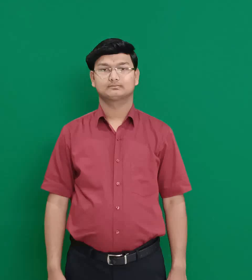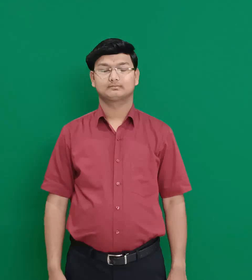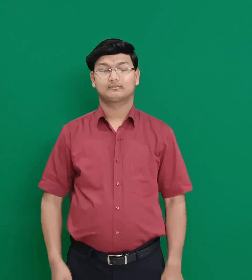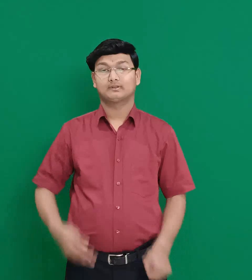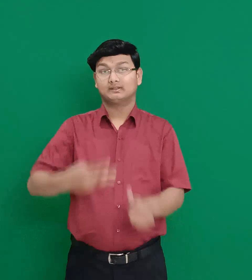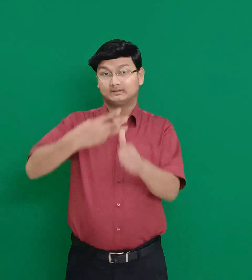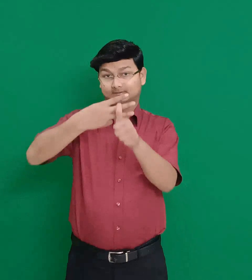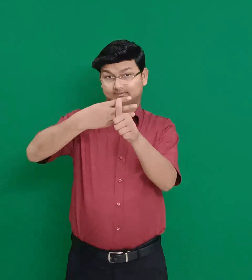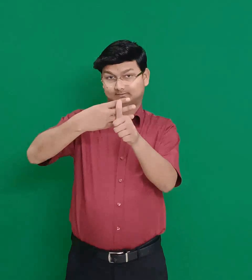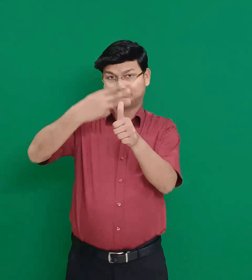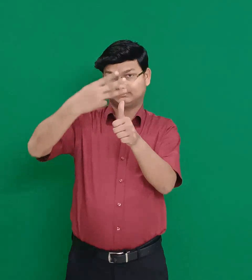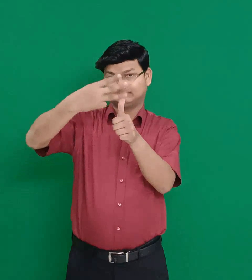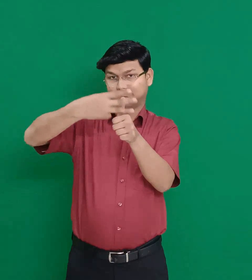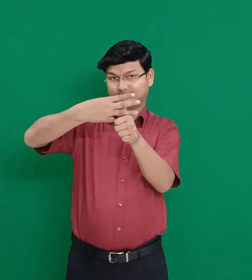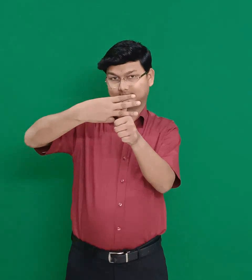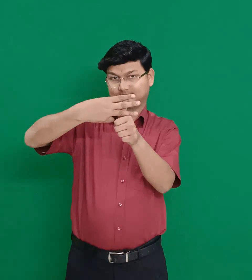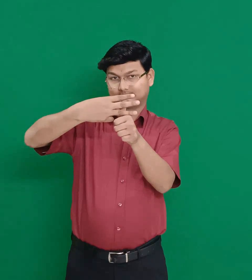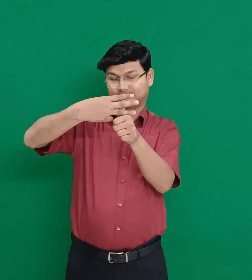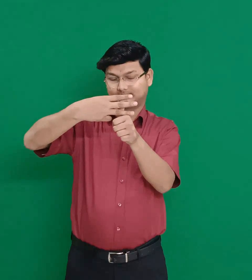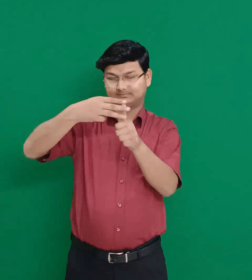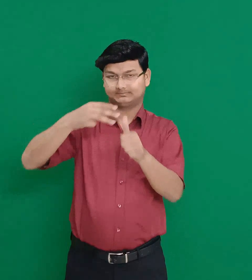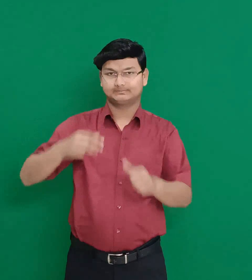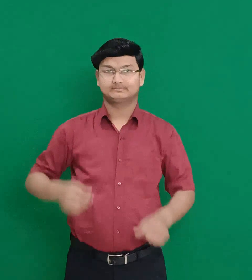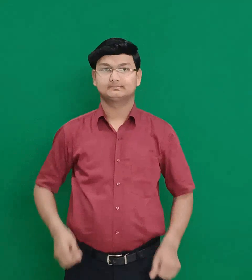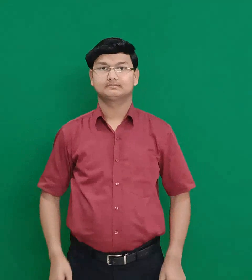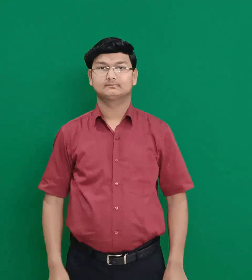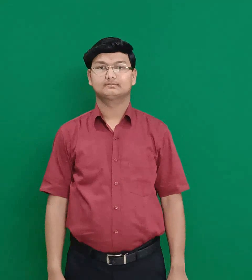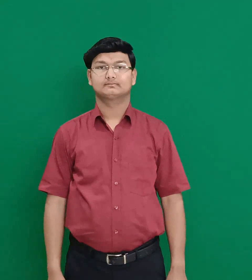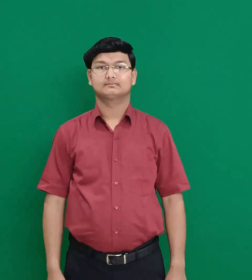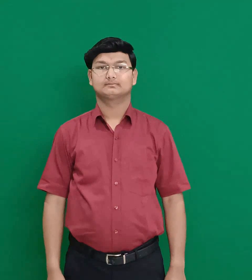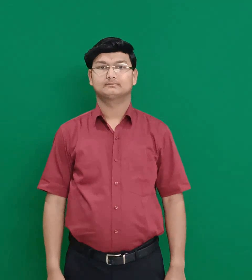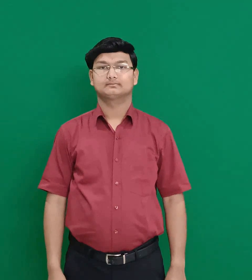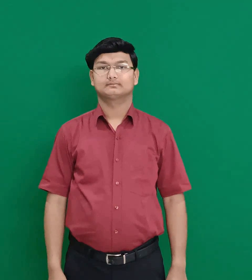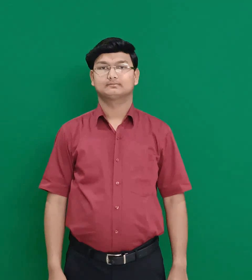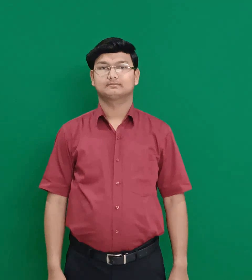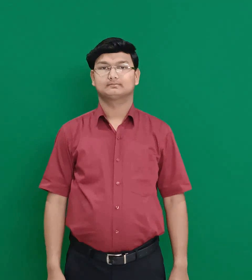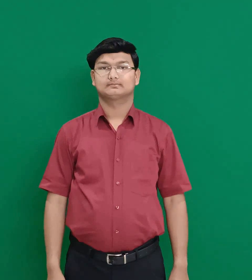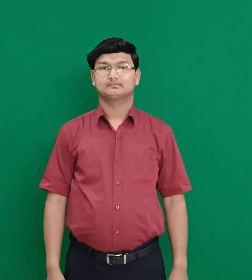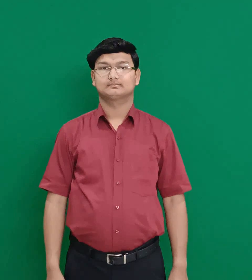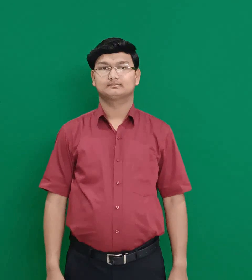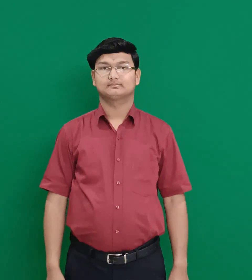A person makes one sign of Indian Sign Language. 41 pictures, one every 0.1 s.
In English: demetrius
